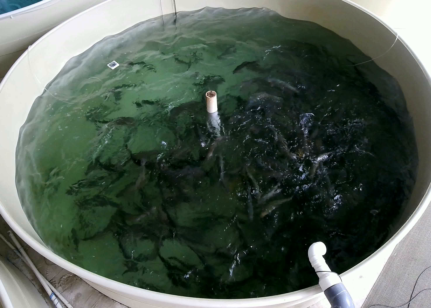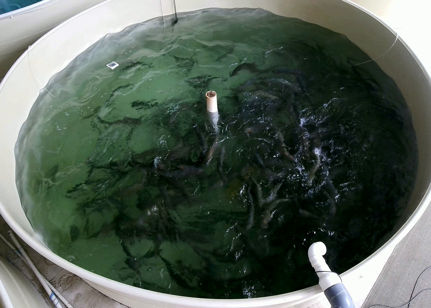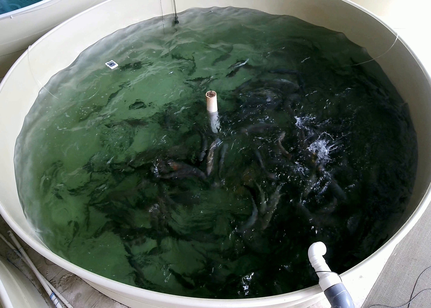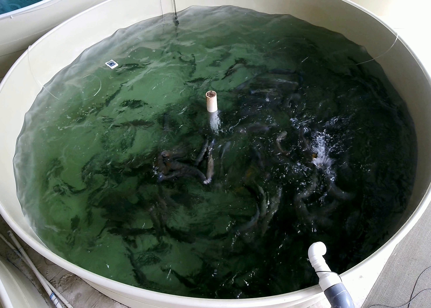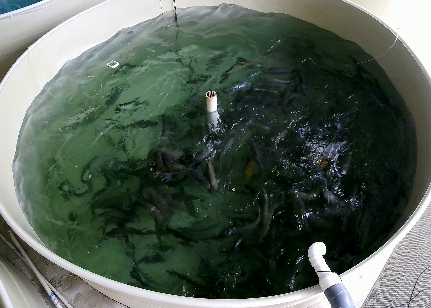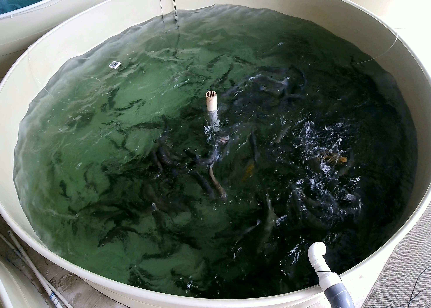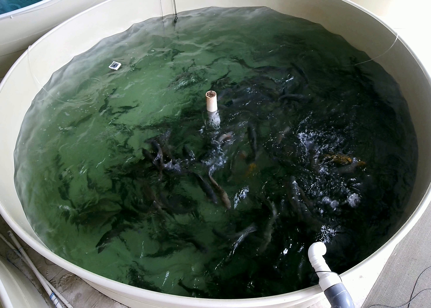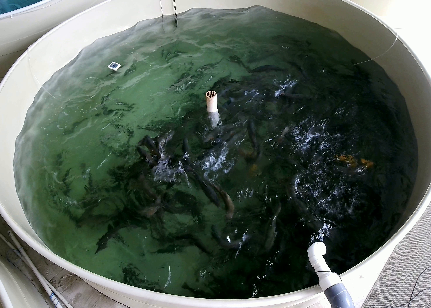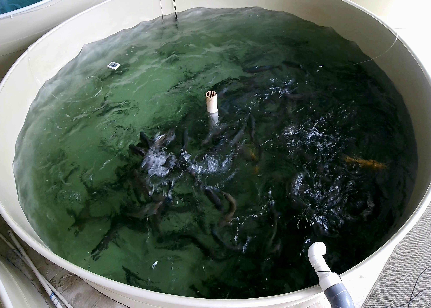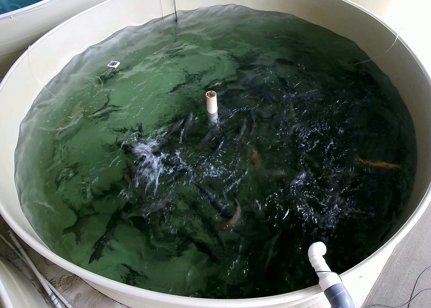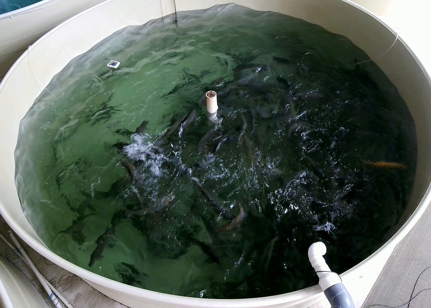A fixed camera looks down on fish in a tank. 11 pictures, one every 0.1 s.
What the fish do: Strong feeding.
